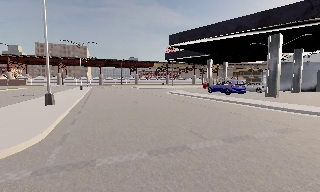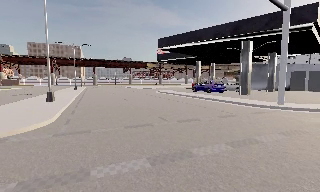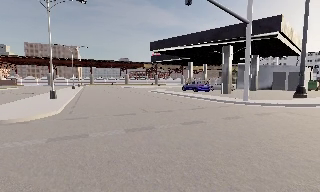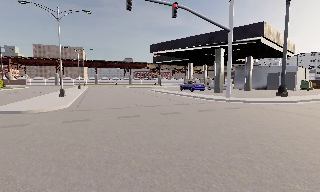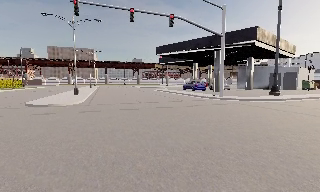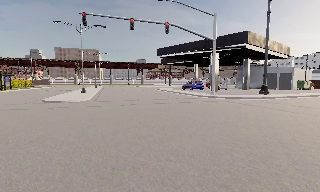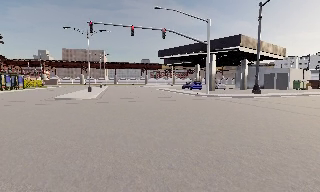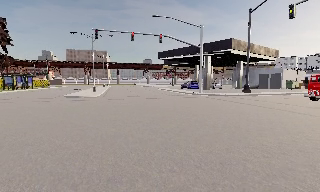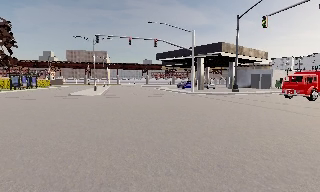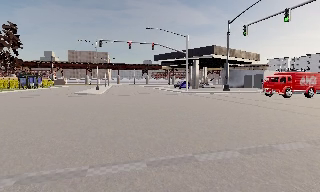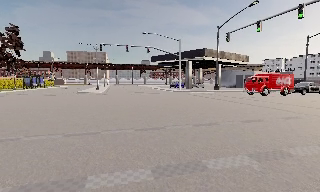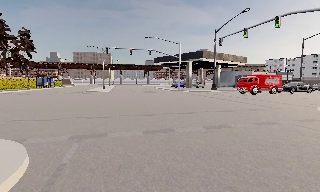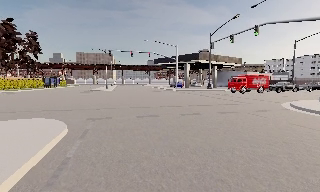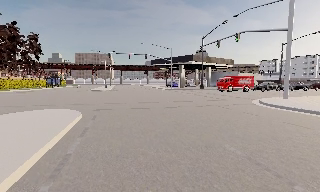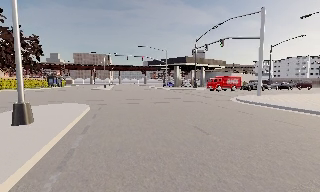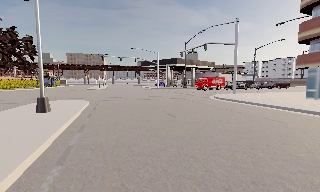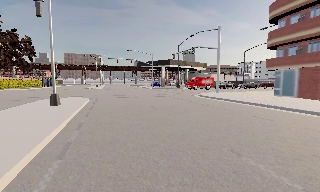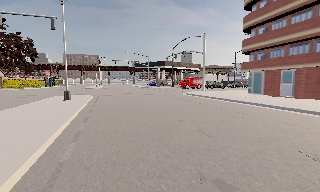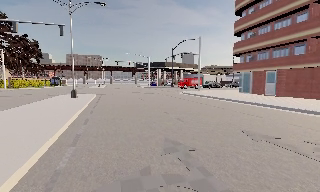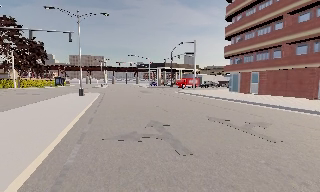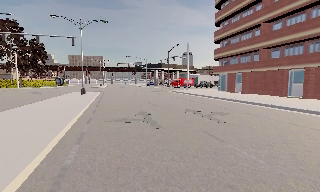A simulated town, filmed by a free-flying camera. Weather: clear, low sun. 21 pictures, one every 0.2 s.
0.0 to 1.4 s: The camera travels backward and to its right, about 14 m, so what stands in front gets smaller.
1.4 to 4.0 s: The camera travels backward, about 30 m, so what stands in front gets smaller.
The film runs backward here.
